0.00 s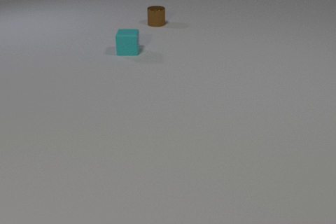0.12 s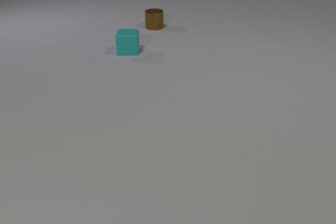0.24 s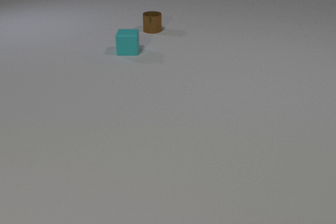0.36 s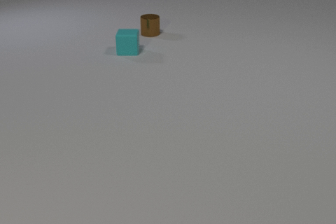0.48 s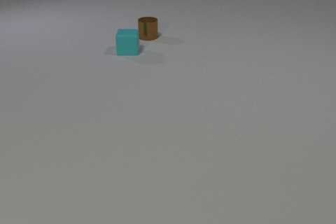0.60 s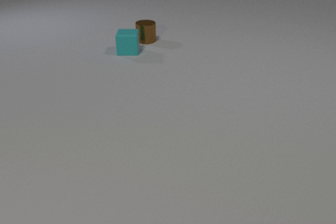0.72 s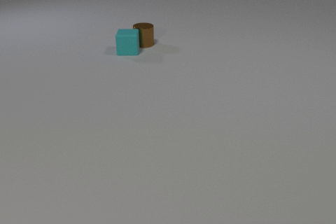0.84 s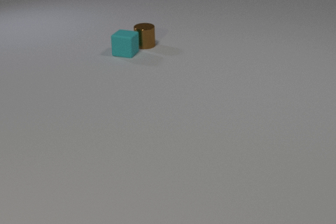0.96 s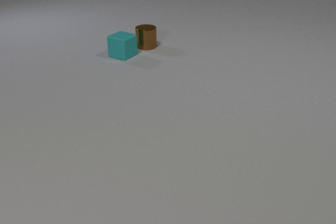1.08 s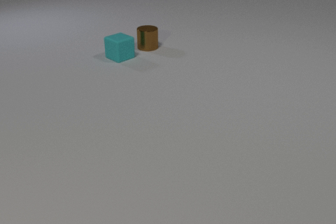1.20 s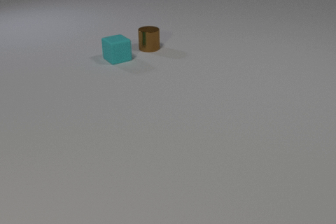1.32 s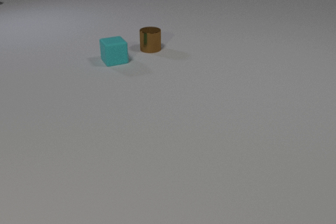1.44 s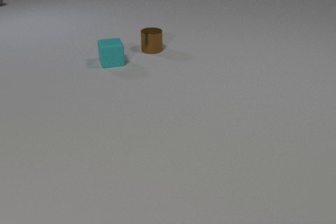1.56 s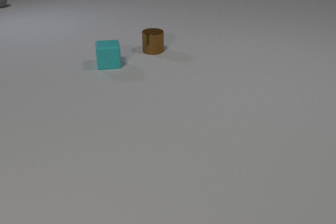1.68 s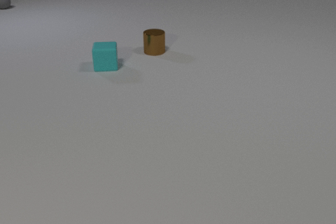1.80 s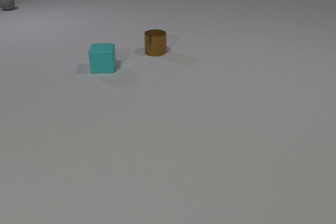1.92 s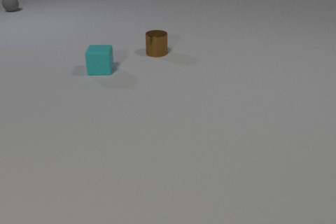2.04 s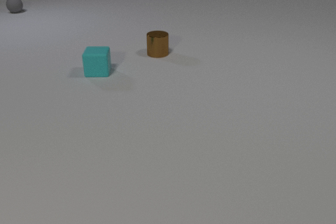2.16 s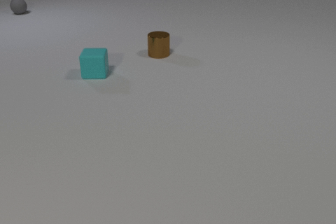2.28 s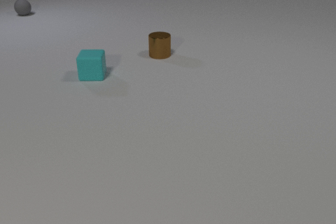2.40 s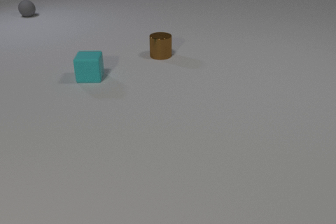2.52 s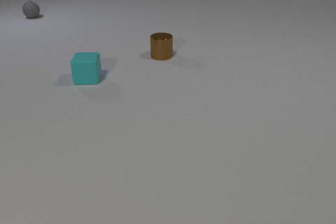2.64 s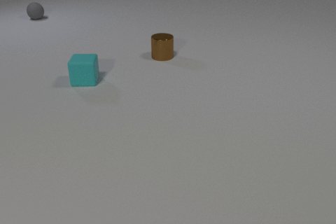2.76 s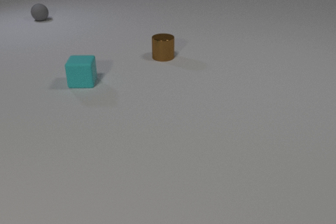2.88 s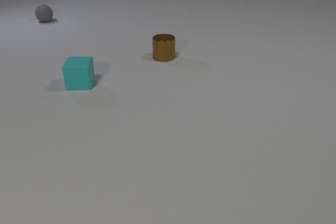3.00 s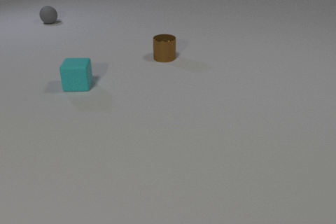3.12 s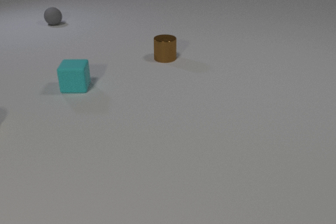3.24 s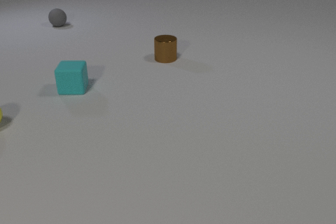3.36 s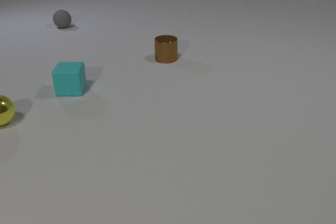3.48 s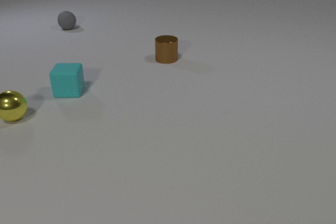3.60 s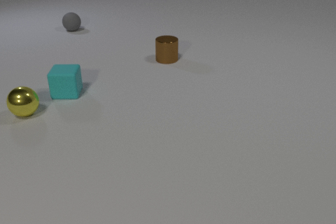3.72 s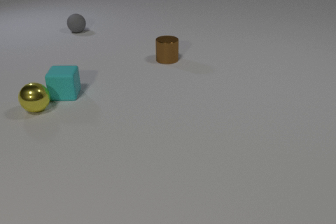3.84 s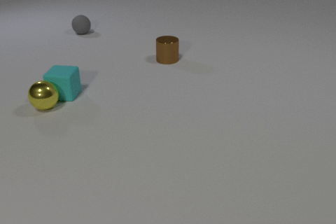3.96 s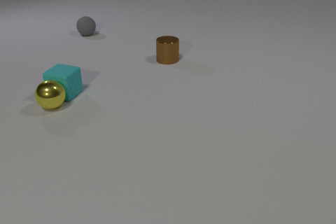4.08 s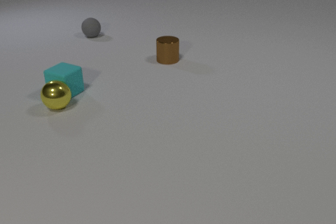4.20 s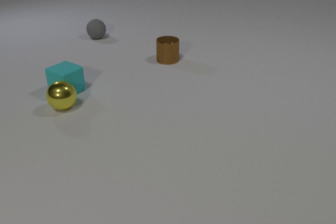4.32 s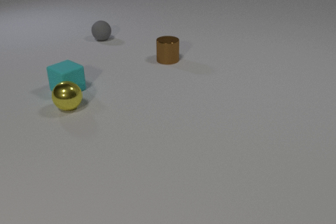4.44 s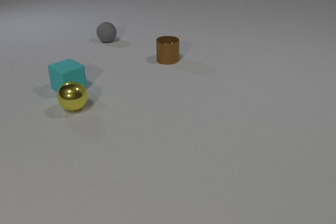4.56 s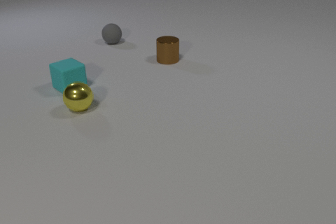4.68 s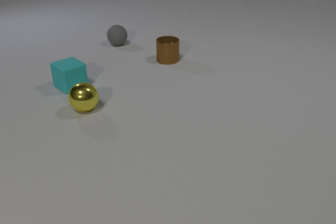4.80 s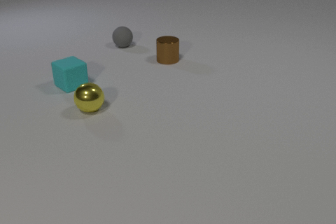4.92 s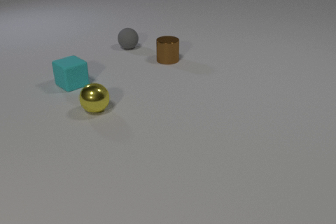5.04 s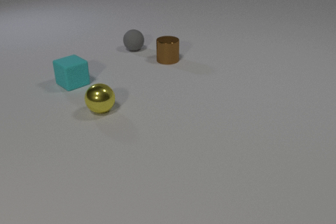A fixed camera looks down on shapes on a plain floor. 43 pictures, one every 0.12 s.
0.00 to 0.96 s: The brown metal cylinder slides toward the camera. The cyan rubber cube slides toward the camera and to the left, spins so that its near face slides to the left, clockwise seen from above. The brown metal cylinder and the cyan rubber cube collide.
0.96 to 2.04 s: The brown metal cylinder slides toward the camera and to the right. The cyan rubber cube slides toward the camera and to the left, spins clockwise seen from above by about 60 degrees, its near face sliding to the left. The gray rubber sphere comes in at the left edge, rolls toward the camera and to the right.
2.04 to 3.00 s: The brown metal cylinder slides toward the camera and to the right. The cyan rubber cube slides toward the camera and to the left. The gray rubber sphere rolls toward the camera and to the right.
3.00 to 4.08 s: The brown metal cylinder slides toward the camera. The cyan rubber cube slides toward the camera and to the left, spins clockwise seen from above by about 30 degrees, its near face sliding to the left. The yellow metal sphere comes in at the left edge, rolls to the right. The gray rubber sphere rolls toward the camera and to the right. The cyan rubber cube and the yellow metal sphere collide.
4.08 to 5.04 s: The cyan rubber cube slides away from the camera. The yellow metal sphere rolls to the right and toward the camera. The gray rubber sphere rolls toward the camera and to the right.
What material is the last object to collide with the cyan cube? metal.
How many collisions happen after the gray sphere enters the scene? 1.
Are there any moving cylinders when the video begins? yes.
